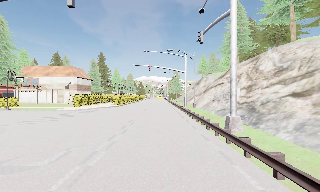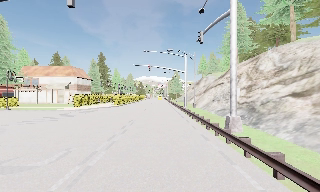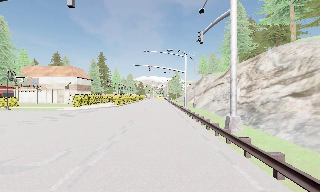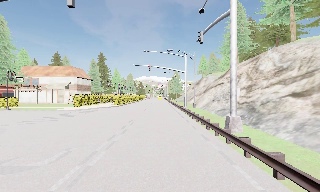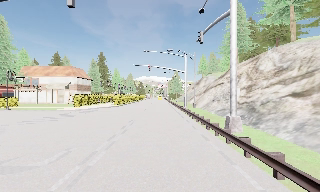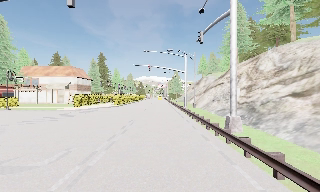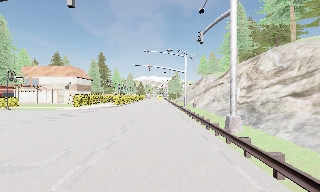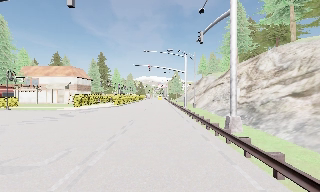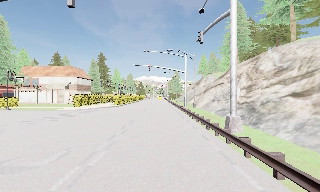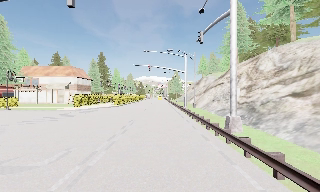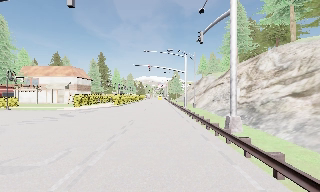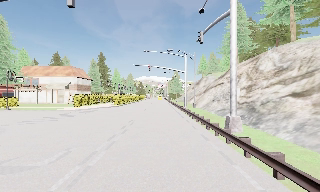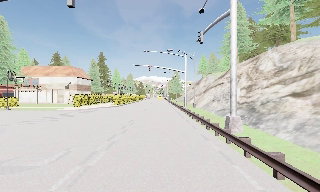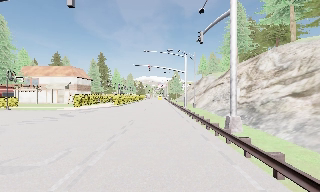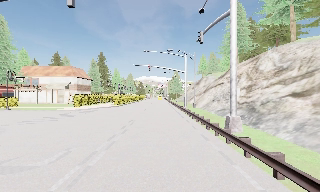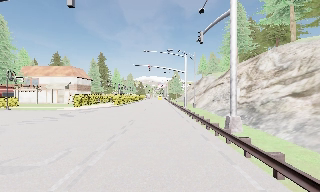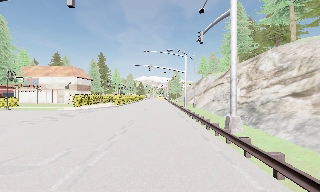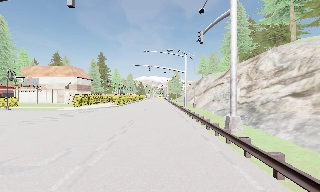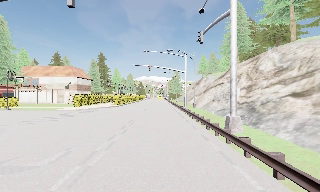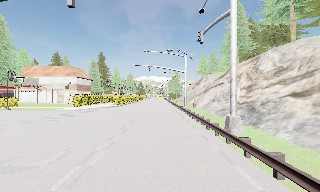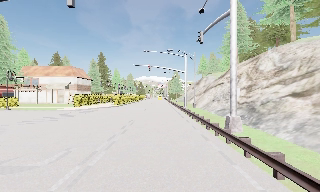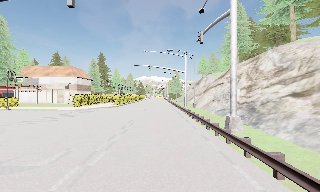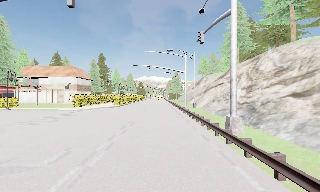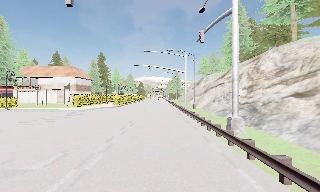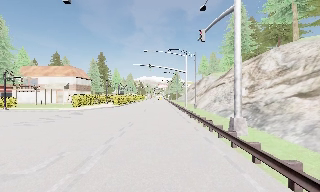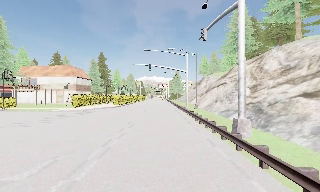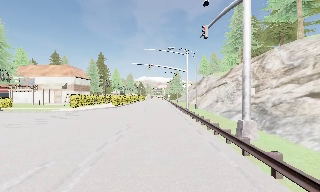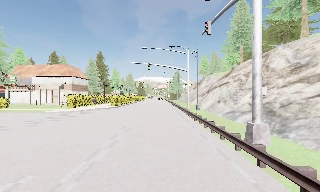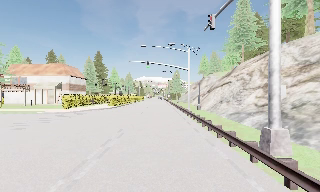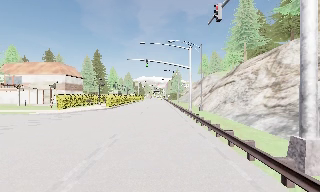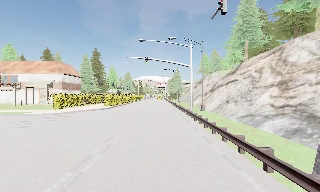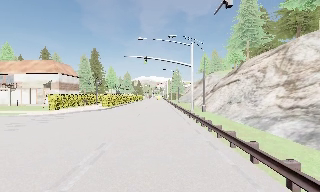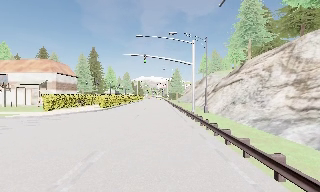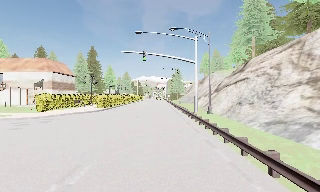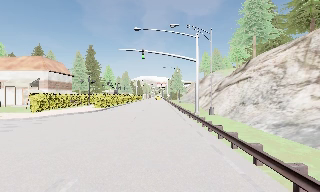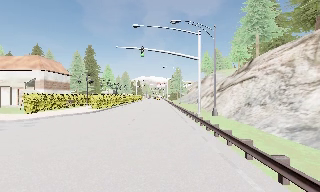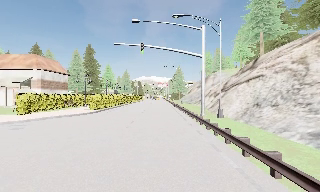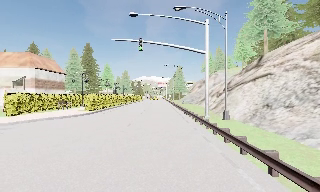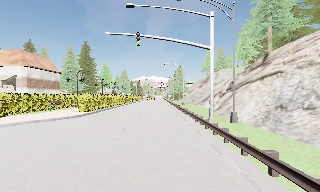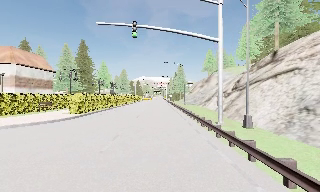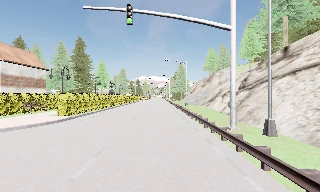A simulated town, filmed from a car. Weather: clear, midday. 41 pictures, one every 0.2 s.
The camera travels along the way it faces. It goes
forward.
0.0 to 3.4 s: The camera keeps its place and its aim.
3.4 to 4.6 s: The camera shifts only a little, or ends up much as it began.
4.6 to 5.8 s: The camera travels forward, about 3.5 m, so what stands in front looms larger. It gains speed.
5.8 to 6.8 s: The camera travels forward, about 4 m, so what stands in front looms larger.
6.8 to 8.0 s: The camera travels forward, about 7 m, so what stands in front looms larger. It gains speed.
The film runs forward here.
